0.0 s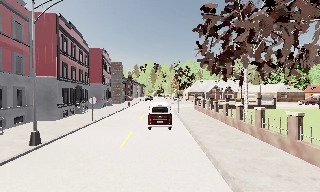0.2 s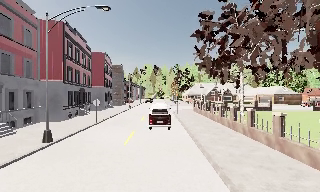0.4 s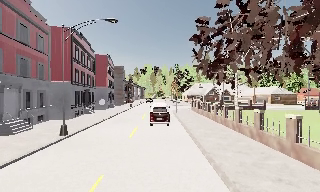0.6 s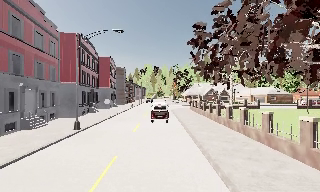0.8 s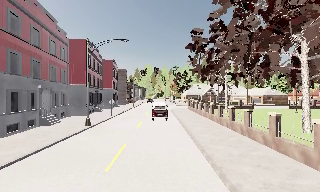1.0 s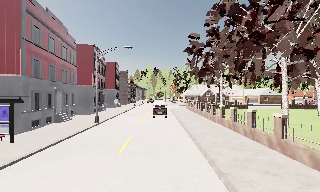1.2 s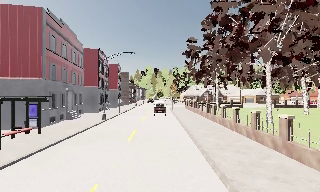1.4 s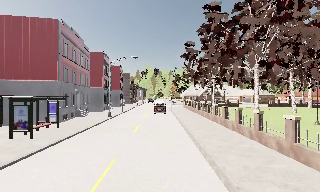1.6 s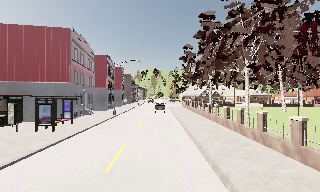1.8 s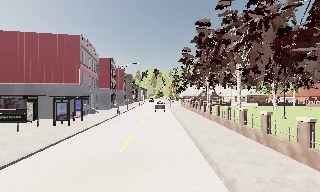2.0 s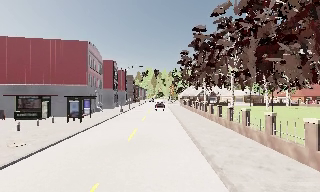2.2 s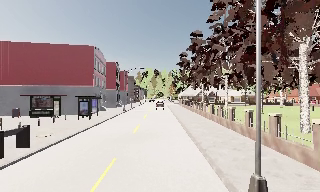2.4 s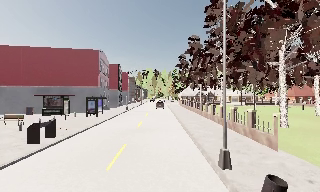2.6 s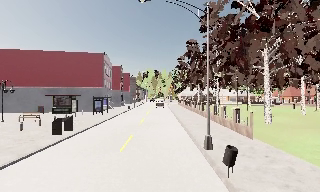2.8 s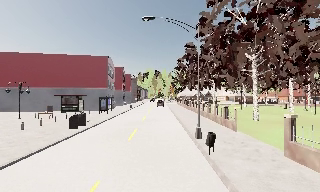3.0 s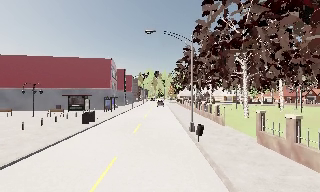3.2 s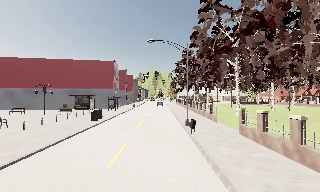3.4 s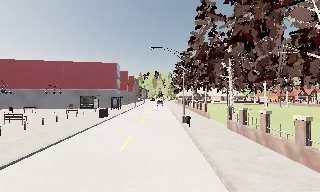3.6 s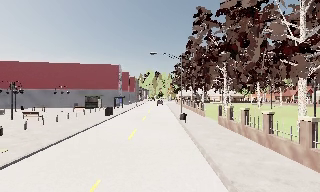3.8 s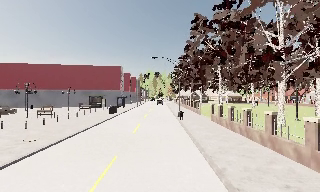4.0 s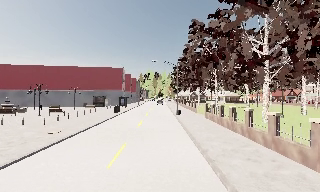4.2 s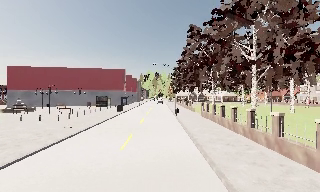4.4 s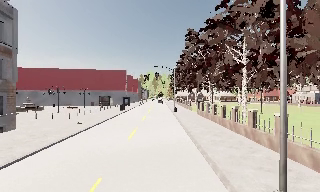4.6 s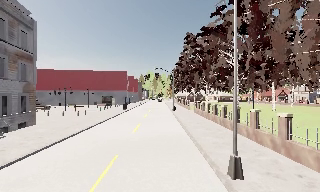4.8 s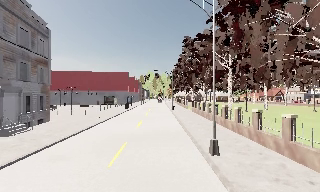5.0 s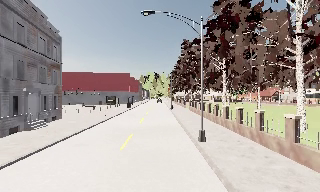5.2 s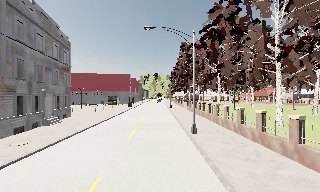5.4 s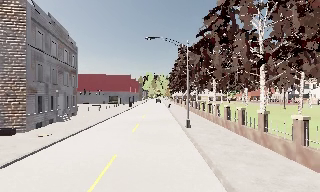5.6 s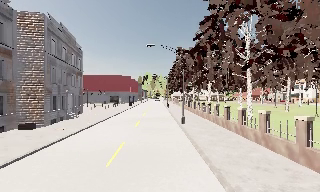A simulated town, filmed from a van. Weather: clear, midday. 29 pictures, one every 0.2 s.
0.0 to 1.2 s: The camera travels backward, about 10 m, so what stands in front gets smaller. It gains speed.
1.2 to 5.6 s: The camera travels backward, about 45 m, so what stands in front gets smaller.
The film runs backward here.
